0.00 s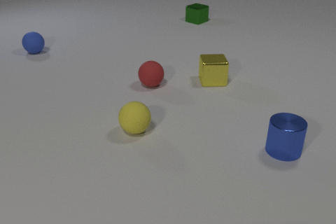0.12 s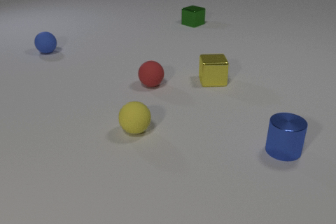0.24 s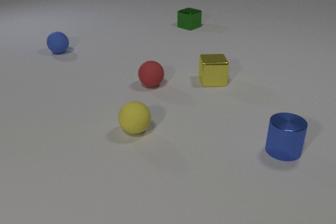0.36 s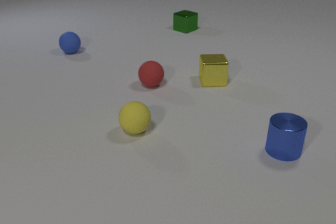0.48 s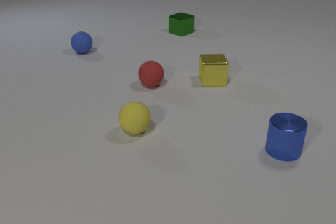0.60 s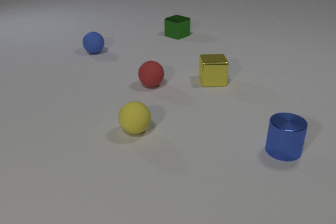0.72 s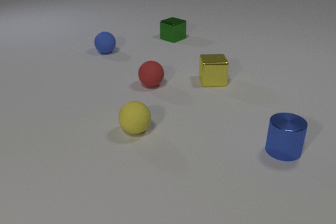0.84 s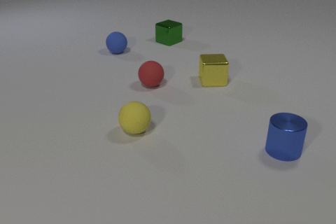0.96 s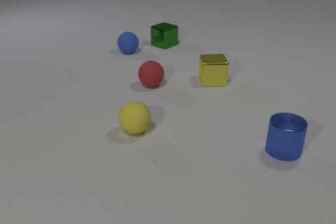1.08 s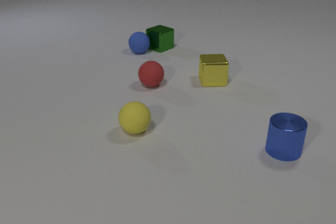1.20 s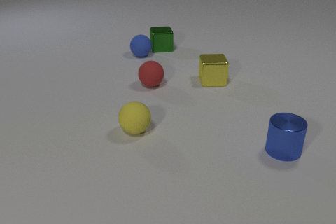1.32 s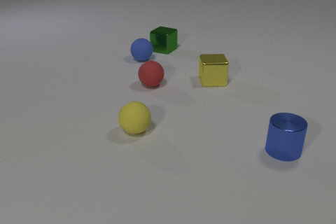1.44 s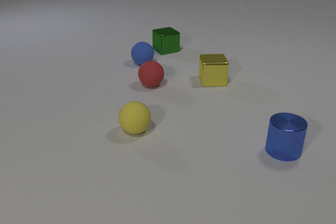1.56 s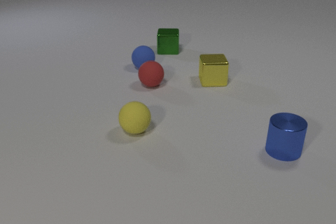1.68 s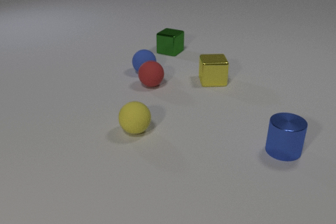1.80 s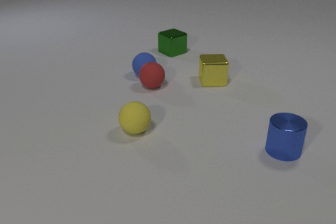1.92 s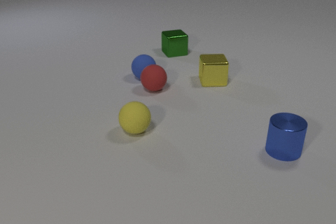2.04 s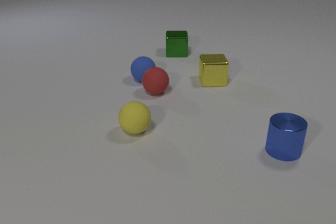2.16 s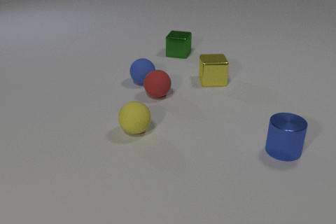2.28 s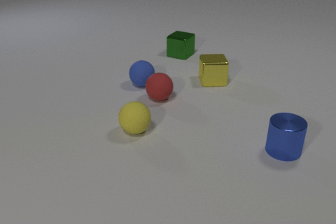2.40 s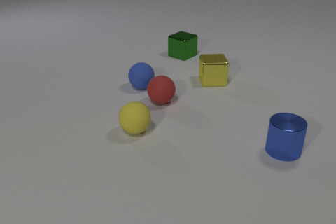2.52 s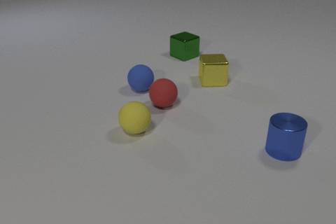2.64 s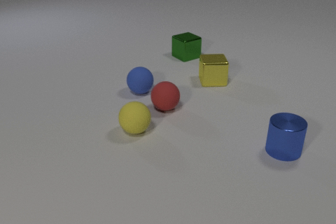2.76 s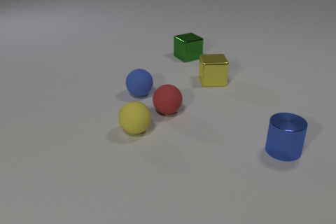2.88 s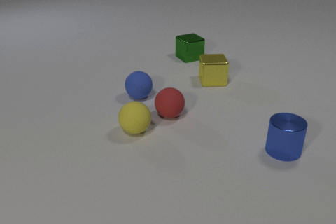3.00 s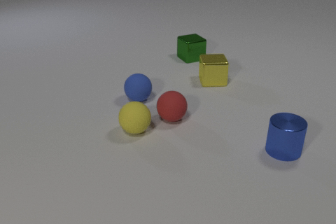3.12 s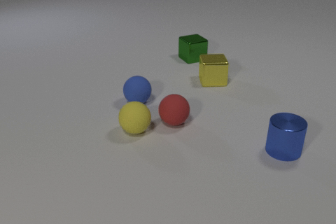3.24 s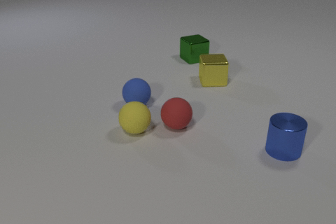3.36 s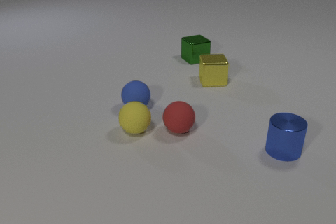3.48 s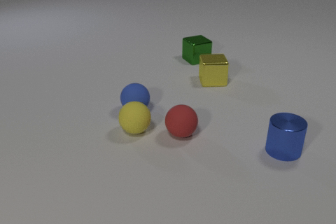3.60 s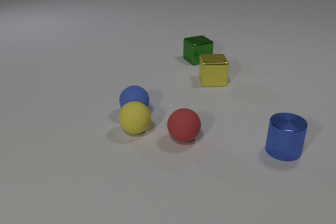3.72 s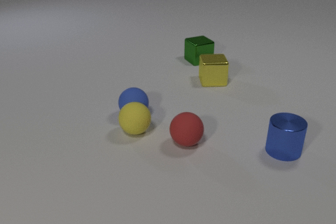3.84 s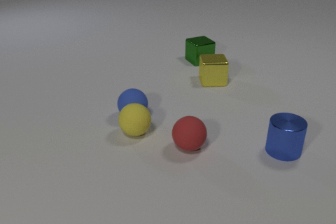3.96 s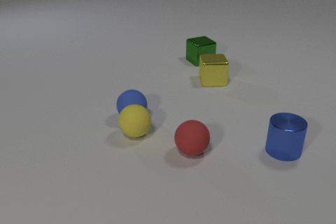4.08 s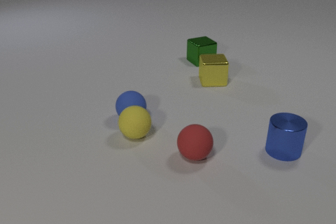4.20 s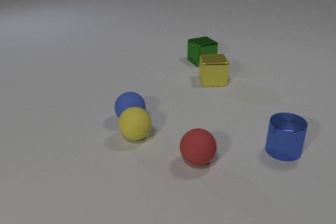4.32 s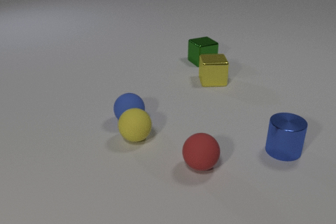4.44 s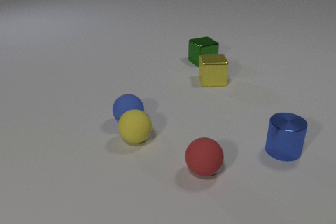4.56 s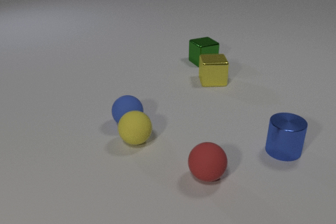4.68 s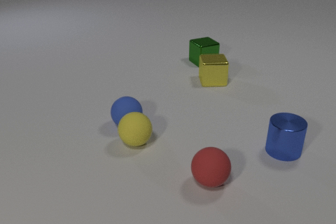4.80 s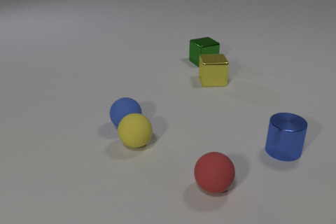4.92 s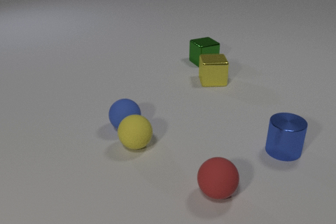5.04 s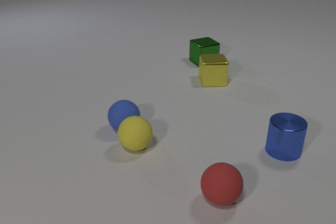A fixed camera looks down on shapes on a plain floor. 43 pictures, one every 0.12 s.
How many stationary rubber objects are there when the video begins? 2.
What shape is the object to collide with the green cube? sphere.
What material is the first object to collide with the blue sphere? metal.
0.00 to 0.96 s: The blue rubber sphere rolls to the right. The green metal cube slides toward the camera and to the left.
0.96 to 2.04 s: The blue rubber sphere rolls toward the camera. The green metal cube slides toward the camera and to the right. The red rubber sphere rolls toward the camera. The blue rubber sphere and the green metal cube collide. The blue rubber sphere and the red rubber sphere collide.
2.04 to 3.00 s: The blue rubber sphere rolls toward the camera. The green metal cube slides to the right and toward the camera. The red rubber sphere rolls toward the camera.
3.00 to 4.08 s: The blue rubber sphere rolls toward the camera. The green metal cube slides to the right and toward the camera. The red rubber sphere rolls toward the camera. The yellow rubber sphere rolls toward the camera. The blue rubber sphere and the yellow rubber sphere collide.
4.08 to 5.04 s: The blue rubber sphere rolls toward the camera. The red rubber sphere rolls toward the camera and to the right. The yellow rubber sphere rolls toward the camera.
